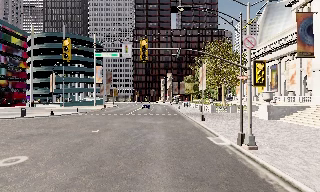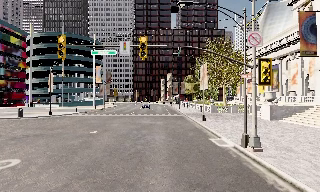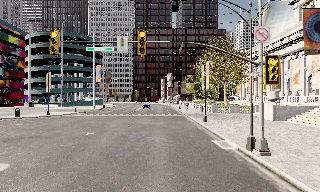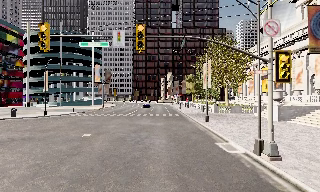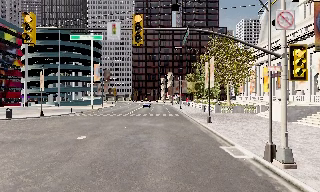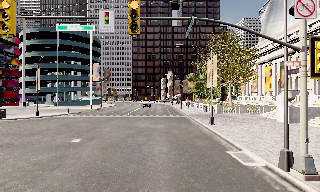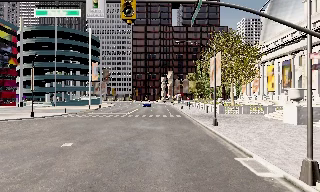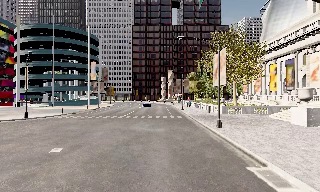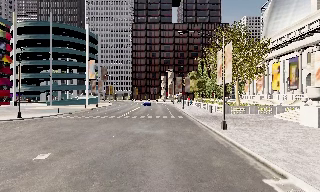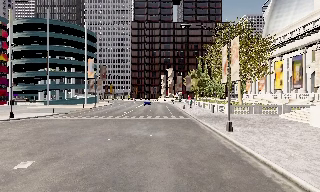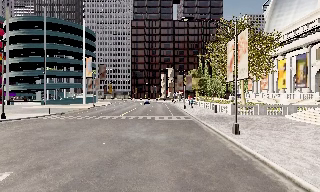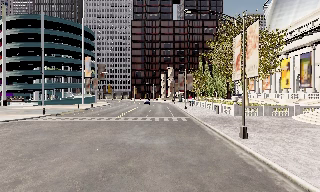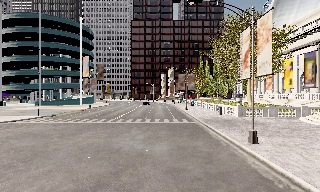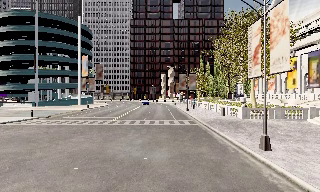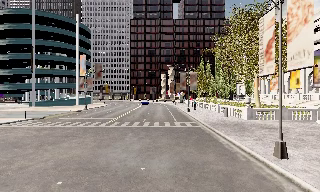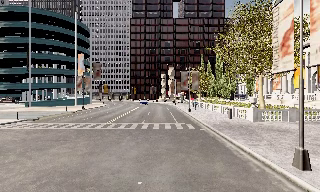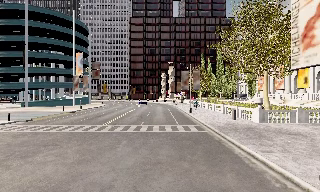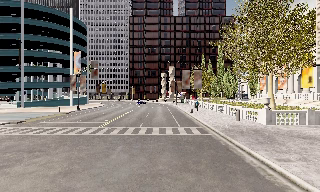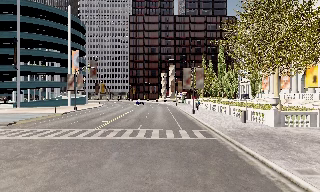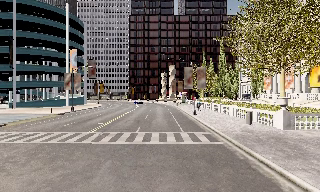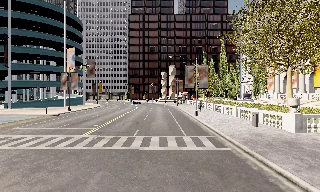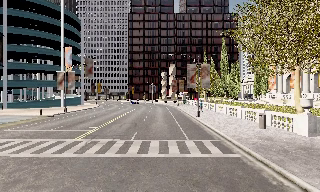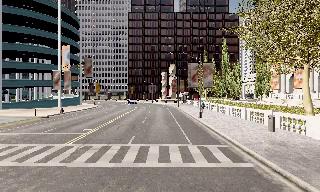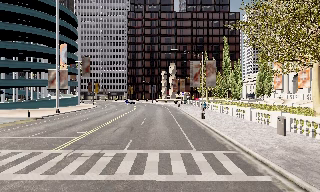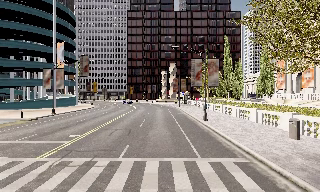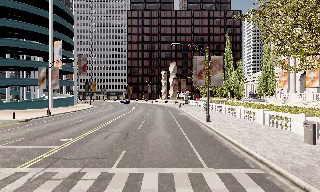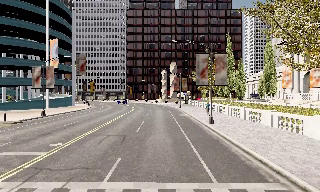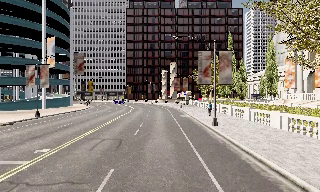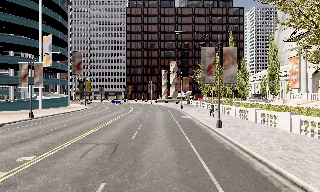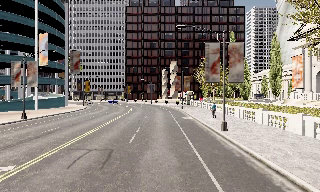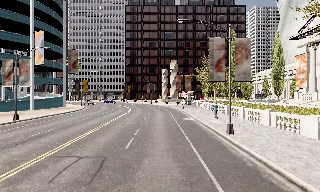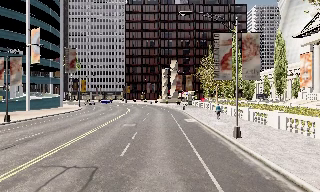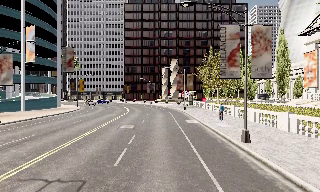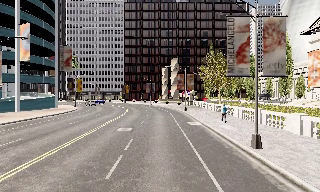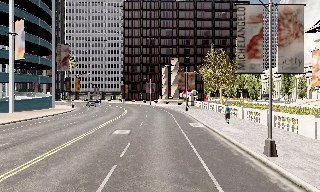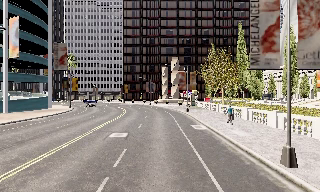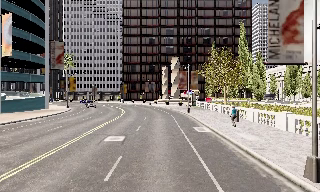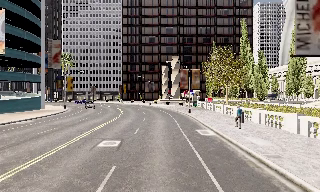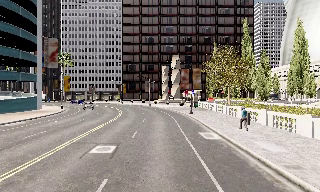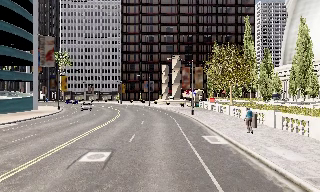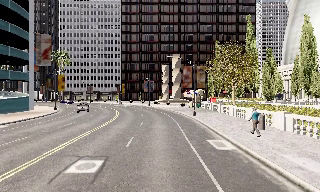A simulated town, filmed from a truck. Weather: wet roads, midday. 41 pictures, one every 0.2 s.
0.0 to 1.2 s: The camera travels forward, about 4 m, so what stands in front looms larger. It gains speed.
1.2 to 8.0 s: The camera travels forward, about 35 m, so what stands in front looms larger.
The film runs forward here.
